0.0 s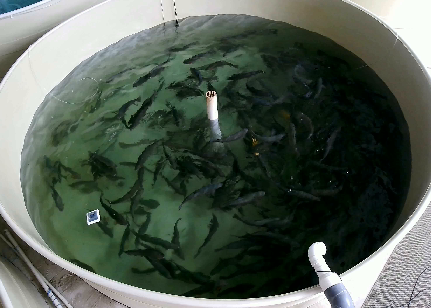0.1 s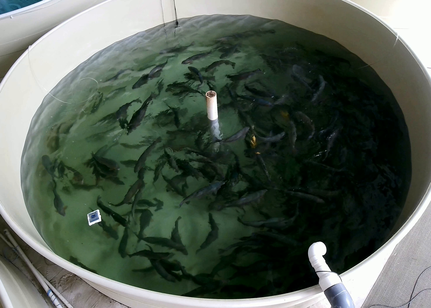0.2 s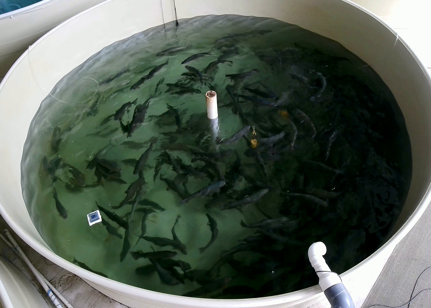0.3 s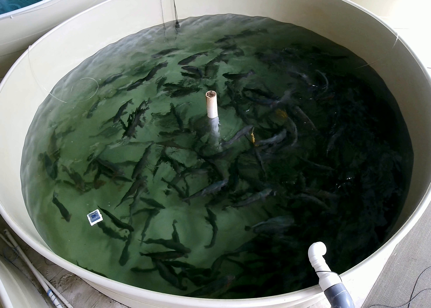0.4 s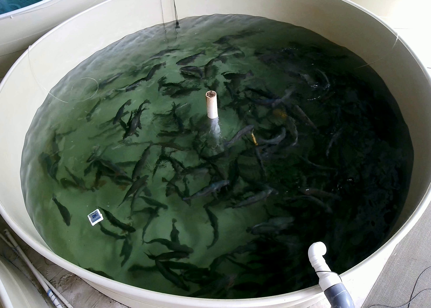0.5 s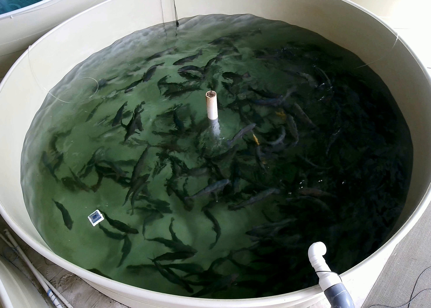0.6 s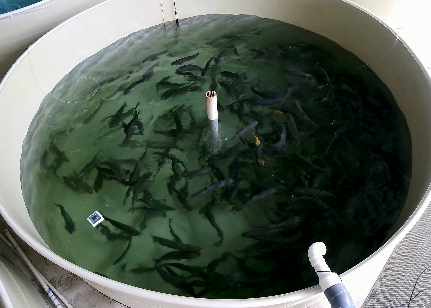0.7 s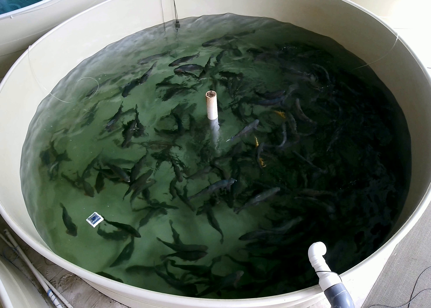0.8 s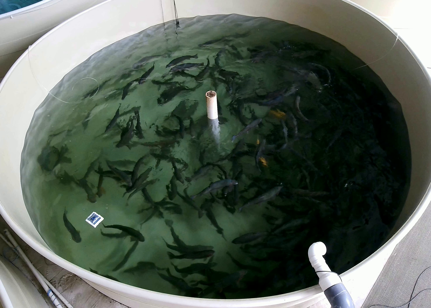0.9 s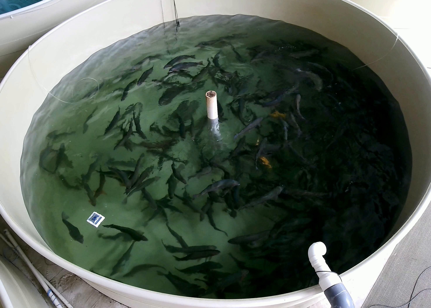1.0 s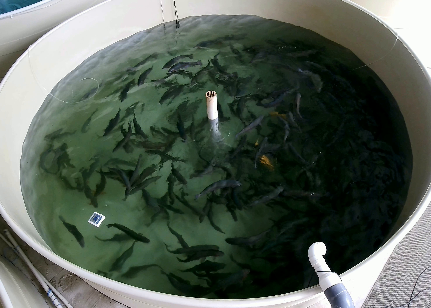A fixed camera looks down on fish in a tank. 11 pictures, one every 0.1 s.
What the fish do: Foraging.
